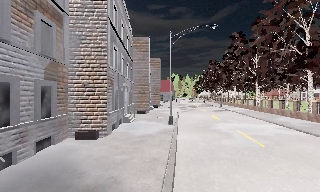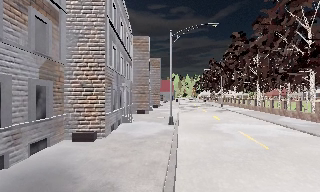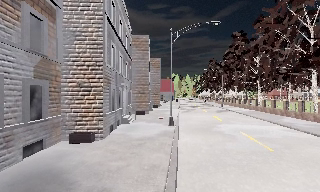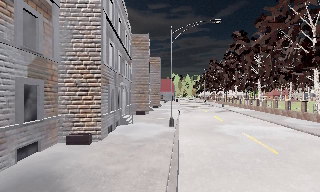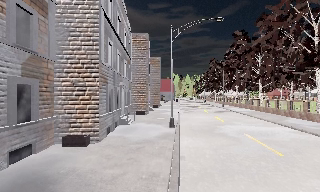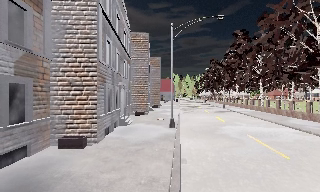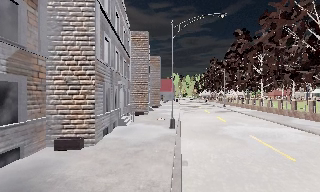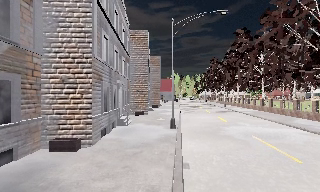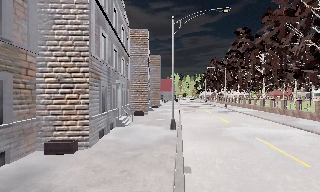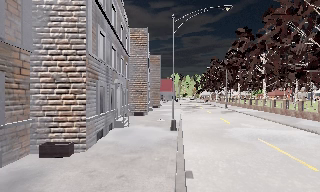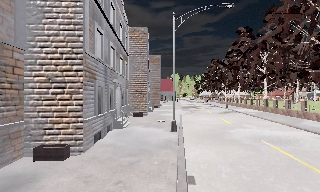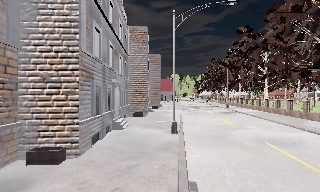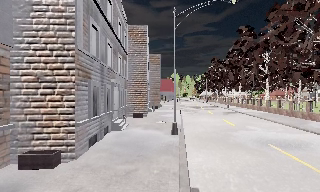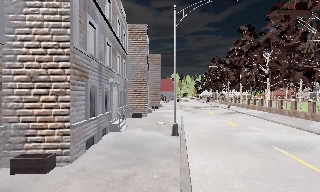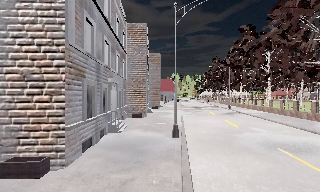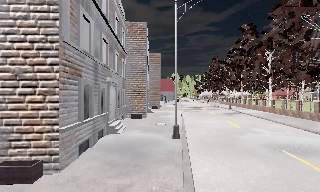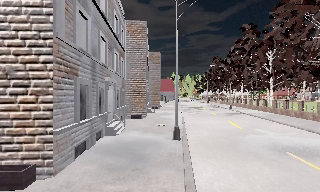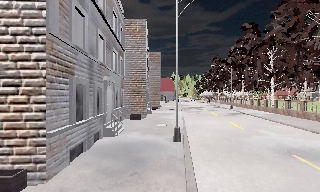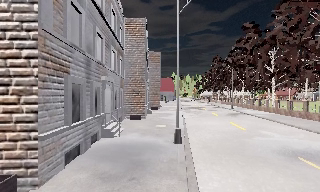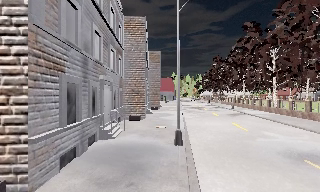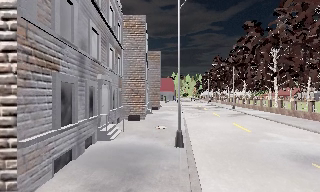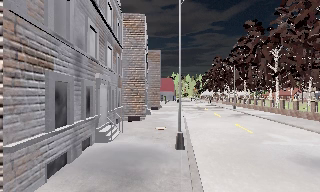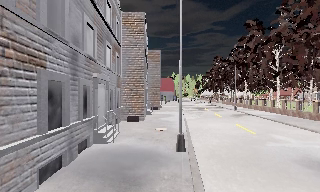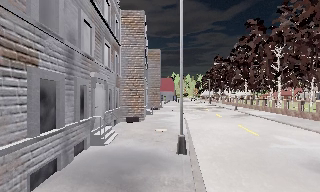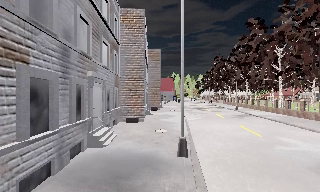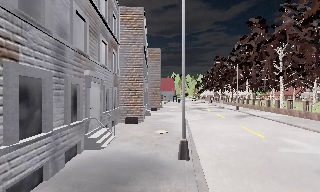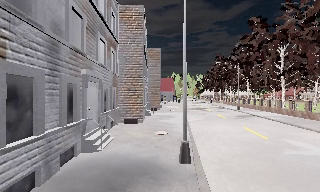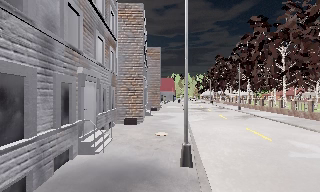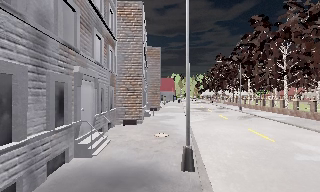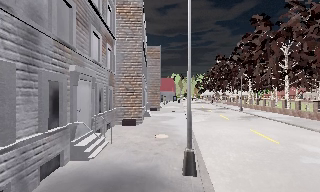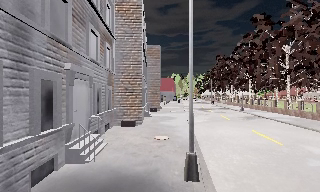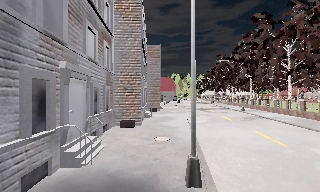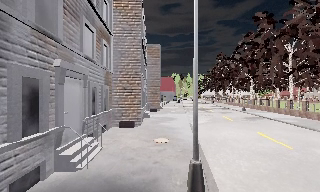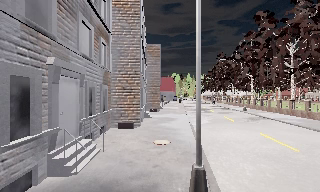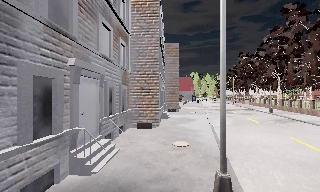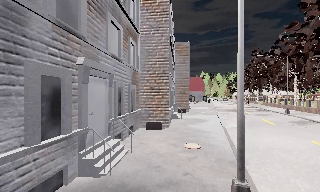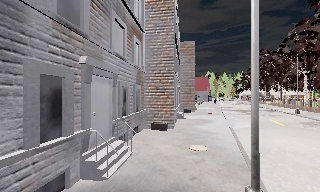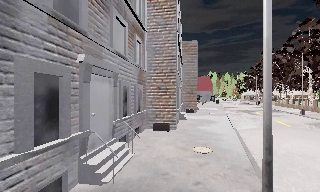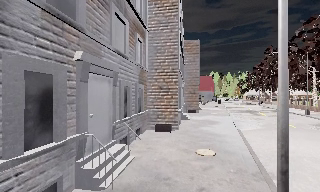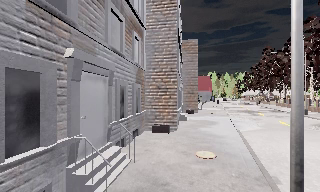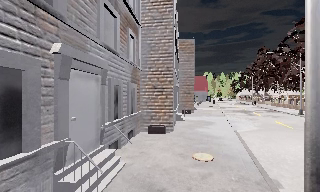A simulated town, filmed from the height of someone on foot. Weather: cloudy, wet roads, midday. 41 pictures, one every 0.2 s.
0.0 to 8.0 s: The scene slides to the right, as the camera pans about 10 degrees to its left. It travels forward, about 11 m, so what stands in front looms larger.
The film runs forward here.
